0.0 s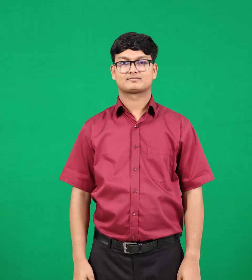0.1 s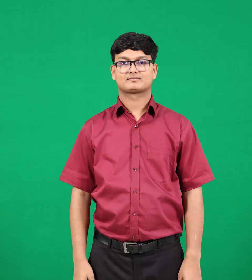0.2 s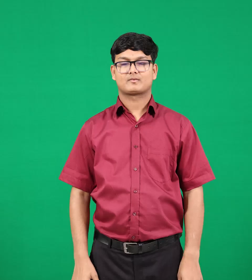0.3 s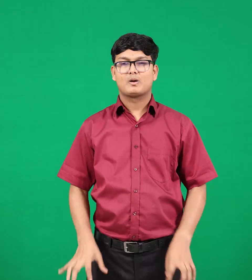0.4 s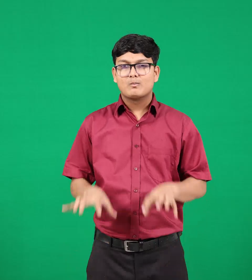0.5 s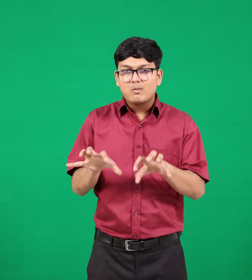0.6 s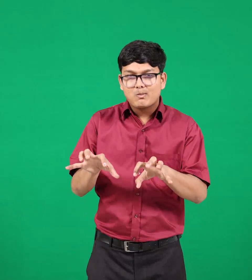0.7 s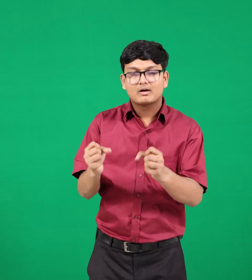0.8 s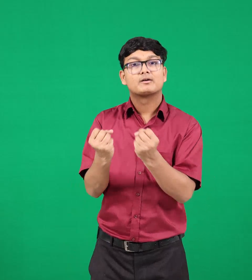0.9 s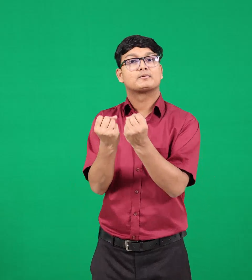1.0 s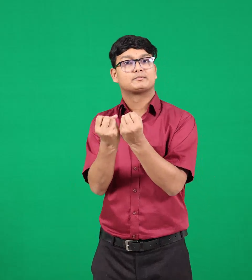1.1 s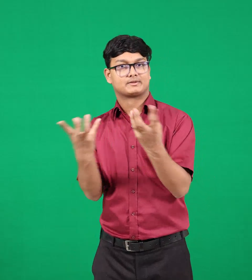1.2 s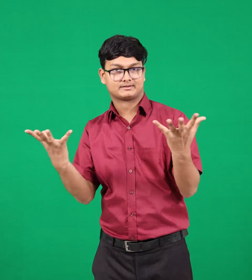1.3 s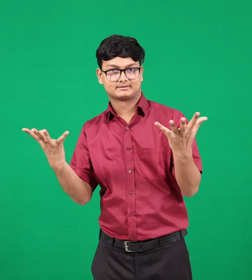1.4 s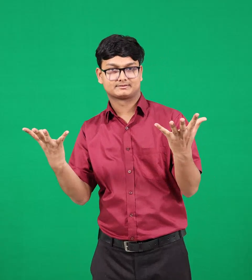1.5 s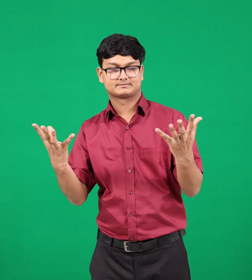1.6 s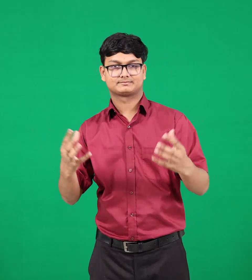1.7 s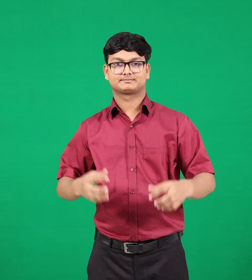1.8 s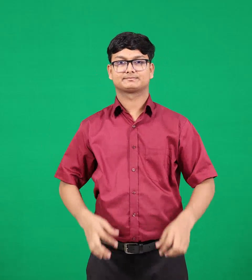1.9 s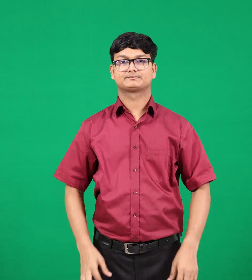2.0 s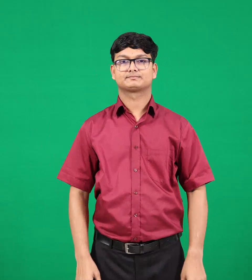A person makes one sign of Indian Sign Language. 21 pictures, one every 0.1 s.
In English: dogs
